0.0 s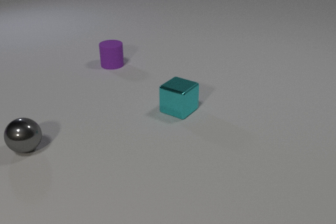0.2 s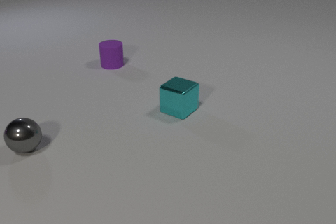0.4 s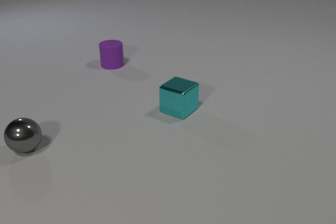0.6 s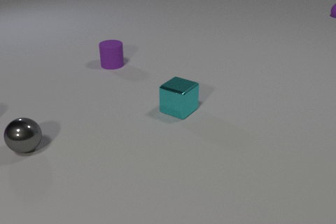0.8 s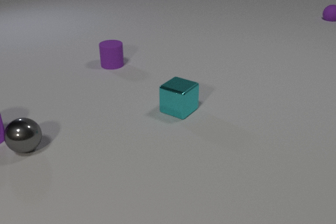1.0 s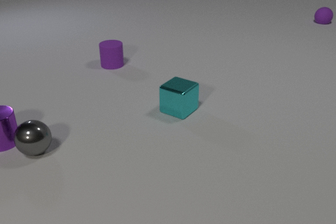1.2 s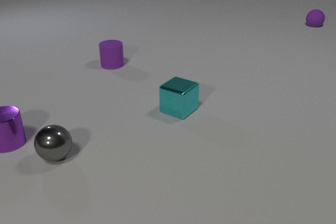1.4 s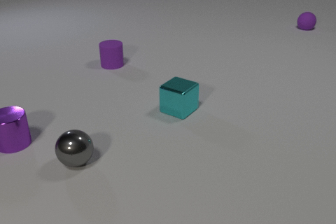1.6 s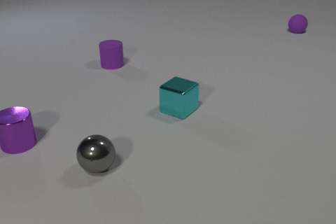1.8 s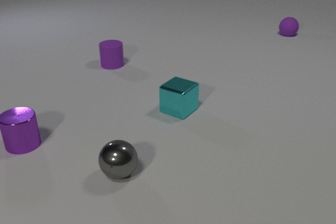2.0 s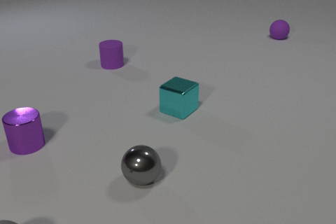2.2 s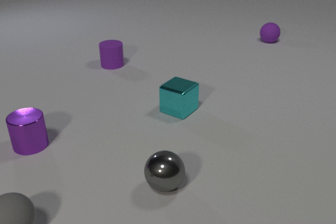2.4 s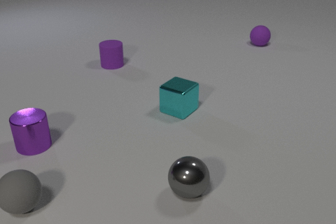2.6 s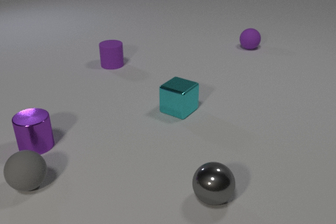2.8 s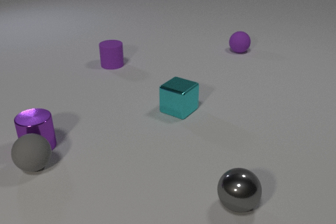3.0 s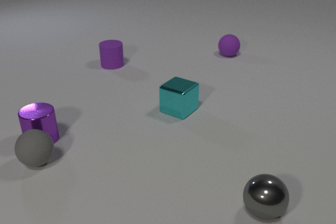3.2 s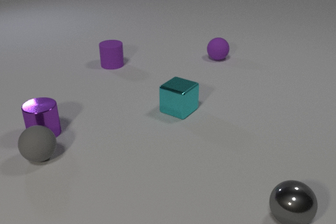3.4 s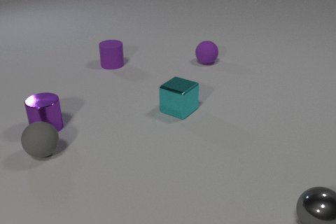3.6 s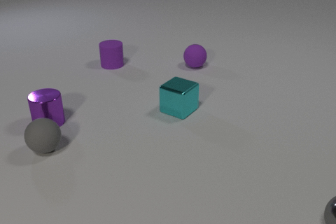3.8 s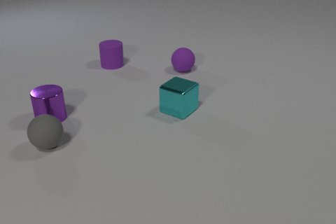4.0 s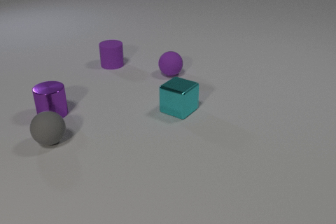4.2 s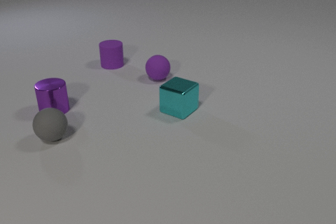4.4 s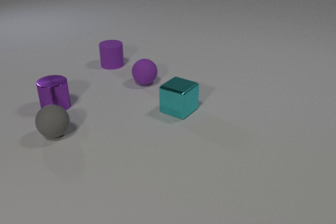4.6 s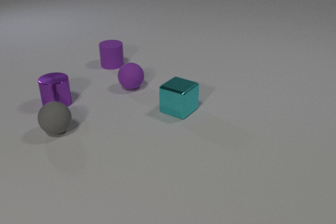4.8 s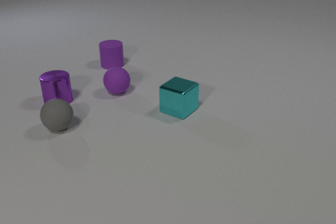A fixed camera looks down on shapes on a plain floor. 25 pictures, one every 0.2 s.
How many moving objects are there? 4.
What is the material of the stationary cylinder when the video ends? rubber.
What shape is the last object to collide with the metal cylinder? sphere.
0.0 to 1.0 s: The purple metal cylinder comes in at the left edge, slides to the right and toward the camera. The gray metal sphere rolls to the right and toward the camera. The purple rubber sphere comes in at the right edge, rolls toward the camera and to the left. The purple metal cylinder and the gray metal sphere collide.
1.0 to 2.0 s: The purple metal cylinder slides to the right and toward the camera. The gray metal sphere rolls to the right and toward the camera. The purple rubber sphere rolls toward the camera and to the left.
2.0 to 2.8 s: The purple metal cylinder slides to the right. The gray metal sphere rolls to the right. The gray rubber sphere rolls away from the camera. The purple rubber sphere rolls toward the camera and to the left. The purple metal cylinder and the gray rubber sphere collide.
2.8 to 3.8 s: The purple metal cylinder slides away from the camera. The gray metal sphere rolls to the right, leaves at the right edge. The gray rubber sphere rolls away from the camera and to the right. The purple rubber sphere rolls toward the camera and to the left.
3.8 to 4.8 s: The purple metal cylinder slides away from the camera. The gray rubber sphere rolls away from the camera. The purple rubber sphere rolls to the left and toward the camera.
